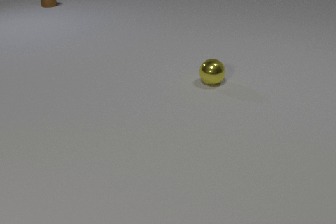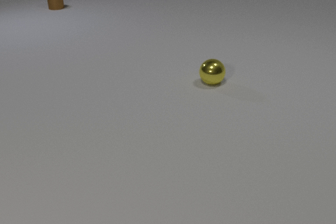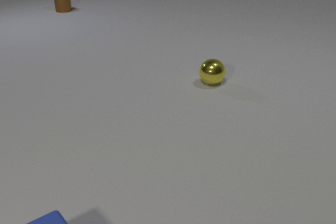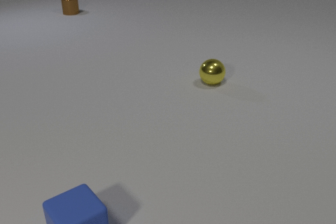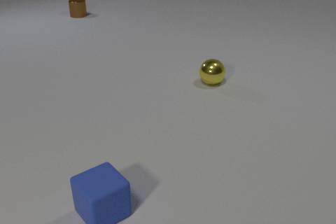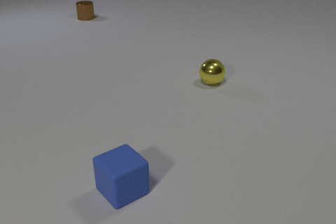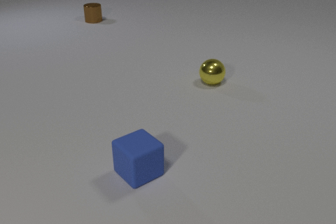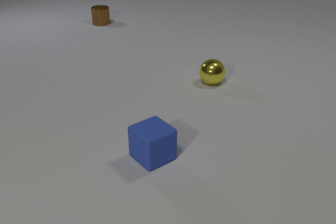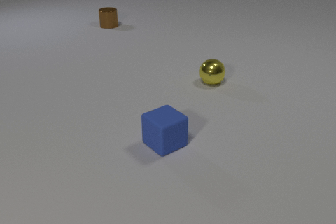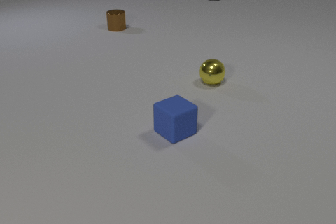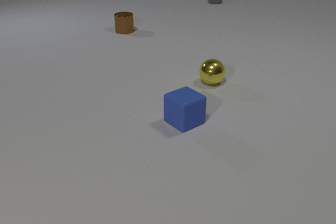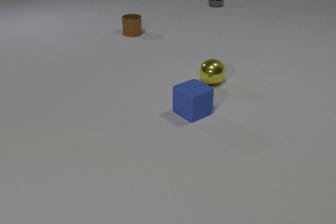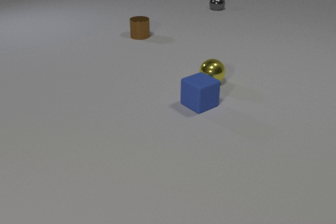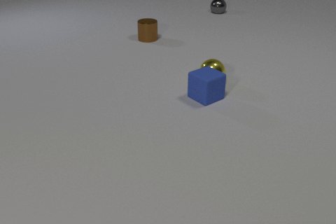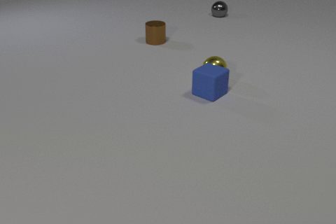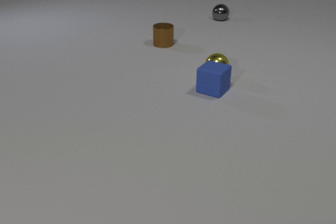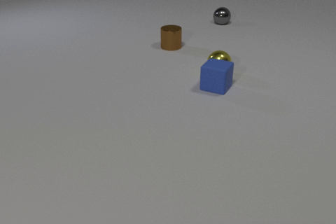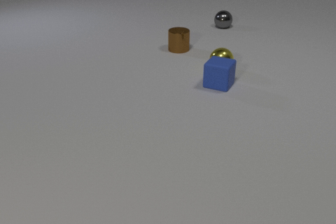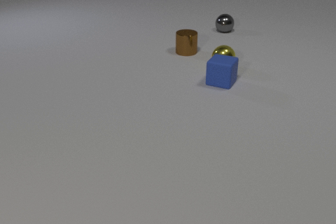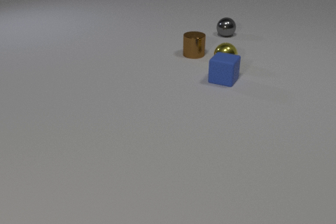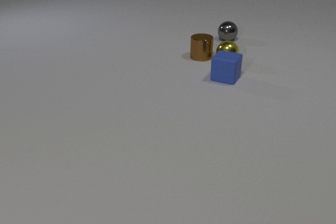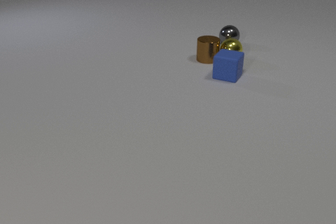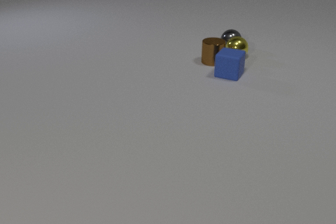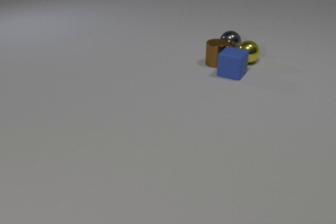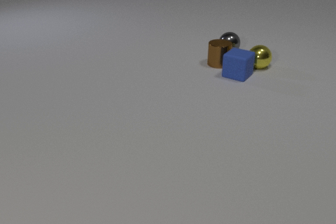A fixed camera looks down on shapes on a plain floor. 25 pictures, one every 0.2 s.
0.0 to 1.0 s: The blue rubber cube comes in at the bottom edge, slides away from the camera and to the right. The brown metal cylinder slides toward the camera and to the right.
1.0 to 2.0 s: The blue rubber cube slides away from the camera and to the right. The brown metal cylinder slides toward the camera and to the right. The gray metal sphere comes in at the top edge, rolls toward the camera.
2.0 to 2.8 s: The blue rubber cube slides away from the camera and to the right. The yellow metal sphere rolls away from the camera. The brown metal cylinder slides toward the camera and to the right. The gray metal sphere rolls toward the camera. The blue rubber cube and the yellow metal sphere collide.
2.8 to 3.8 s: The blue rubber cube slides away from the camera and to the right. The yellow metal sphere rolls away from the camera. The brown metal cylinder slides to the right and toward the camera. The gray metal sphere rolls toward the camera.
3.8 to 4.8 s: The blue rubber cube slides away from the camera and to the right. The yellow metal sphere rolls to the right. The brown metal cylinder slides to the right and toward the camera. The gray metal sphere rolls toward the camera. The yellow metal sphere and the brown metal cylinder collide. The yellow metal sphere and the gray metal sphere collide. The blue rubber cube and the brown metal cylinder collide.
How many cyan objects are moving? 0.
How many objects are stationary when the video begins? 1.
What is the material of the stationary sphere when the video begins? metal.
